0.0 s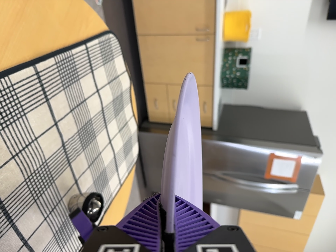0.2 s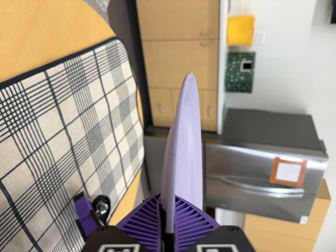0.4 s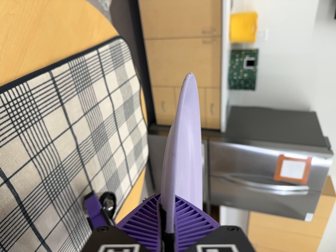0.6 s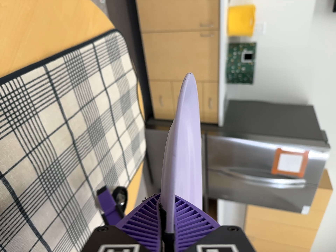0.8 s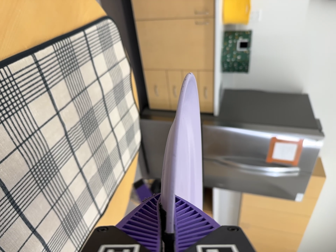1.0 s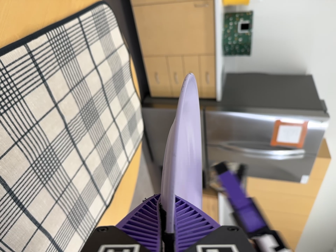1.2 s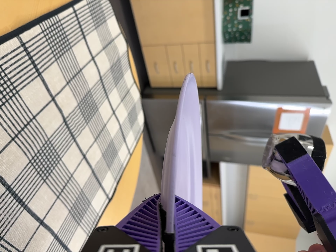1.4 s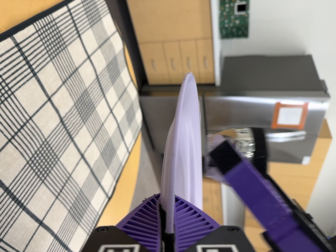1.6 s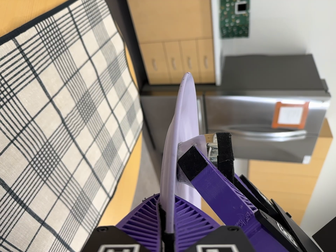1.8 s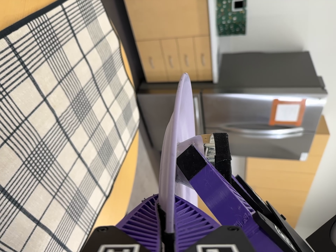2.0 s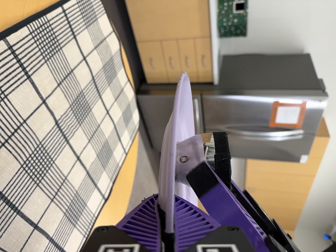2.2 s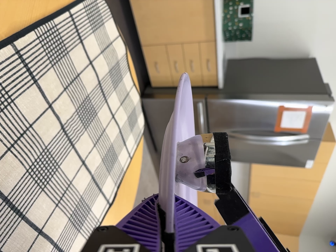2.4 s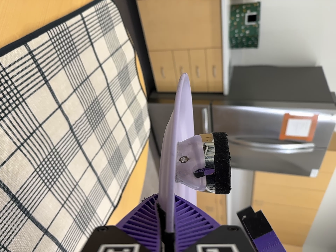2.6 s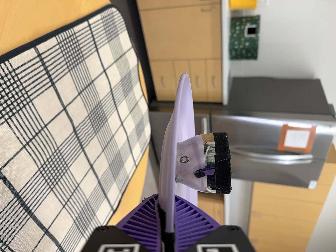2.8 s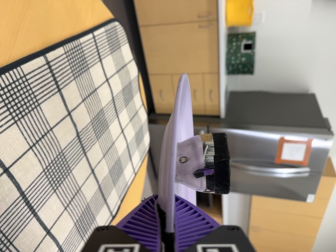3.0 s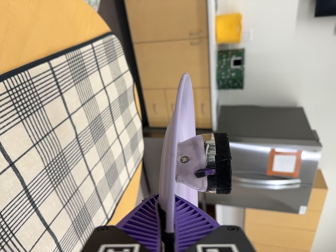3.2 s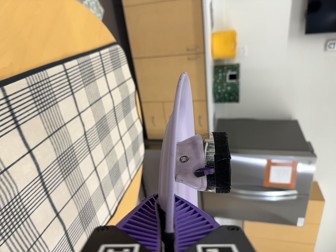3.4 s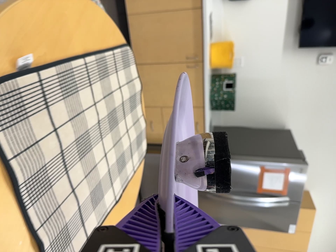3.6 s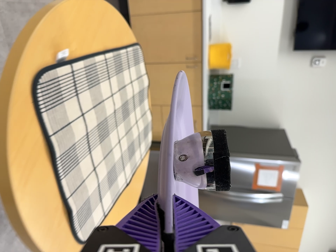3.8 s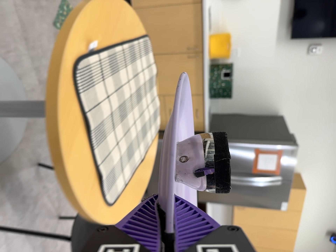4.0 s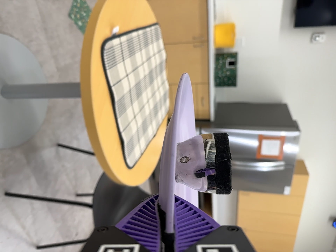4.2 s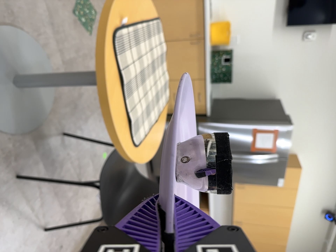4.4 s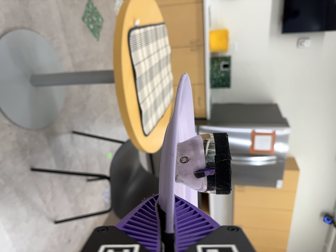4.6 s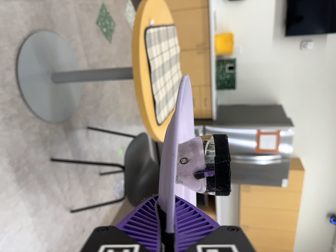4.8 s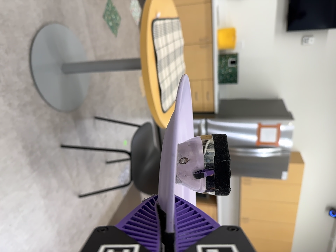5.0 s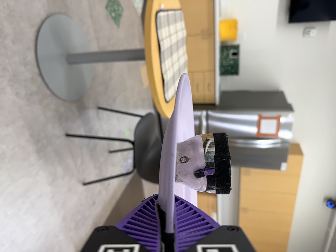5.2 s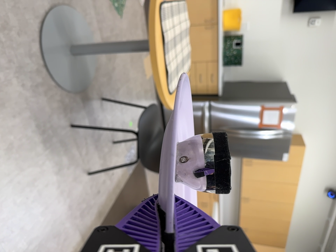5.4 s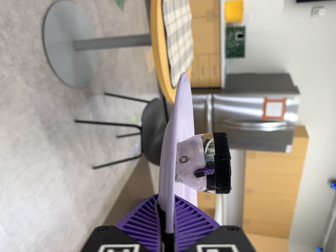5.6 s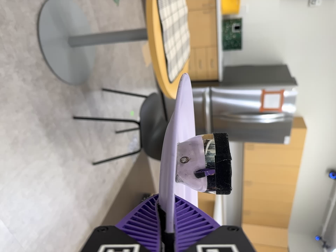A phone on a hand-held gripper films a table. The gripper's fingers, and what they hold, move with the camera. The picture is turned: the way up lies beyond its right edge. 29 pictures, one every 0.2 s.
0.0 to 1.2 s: The camera's aim tips toward the bottom of its view by about 10 degrees, and the scene shifts upward.
1.2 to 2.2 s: The camera shifts only a little, or ends up much as it began.
2.2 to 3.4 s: The camera travels backward and toward the bottom of its view, about 26 cm, so what stands in front gets smaller. Its aim tips toward the top of its view by about 15 degrees.
3.4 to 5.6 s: The camera travels backward and toward the bottom of its view, about 90 cm, so what stands in front gets smaller.
The film runs backward here.
